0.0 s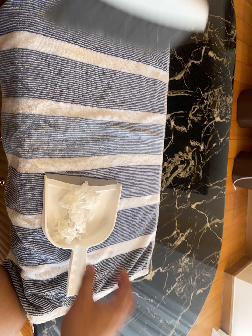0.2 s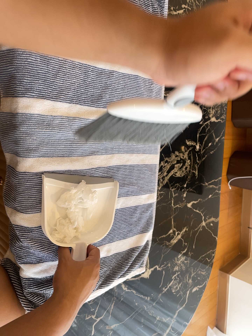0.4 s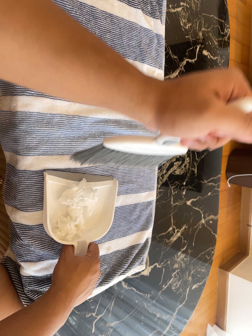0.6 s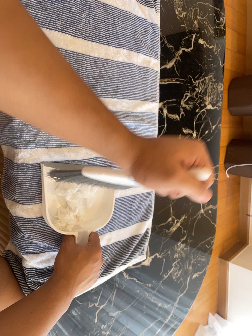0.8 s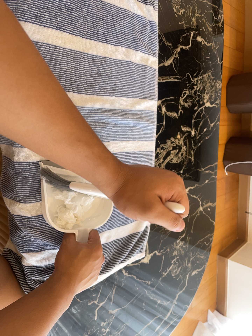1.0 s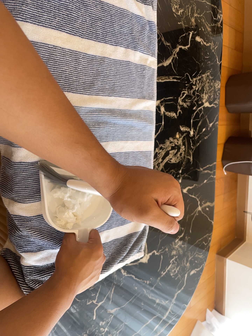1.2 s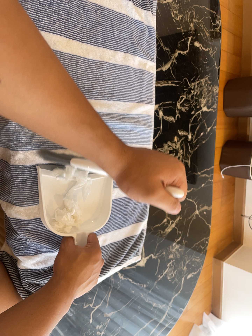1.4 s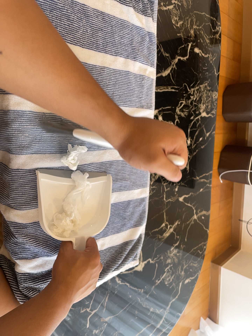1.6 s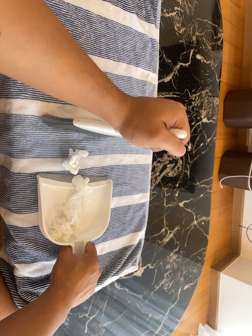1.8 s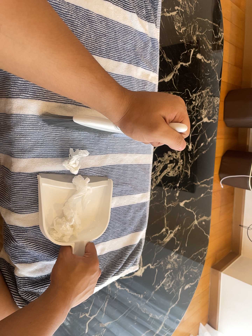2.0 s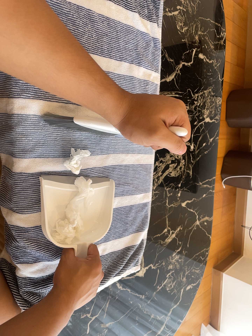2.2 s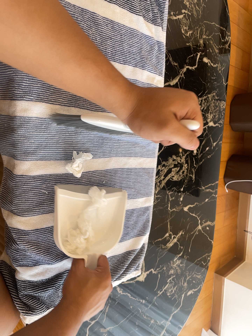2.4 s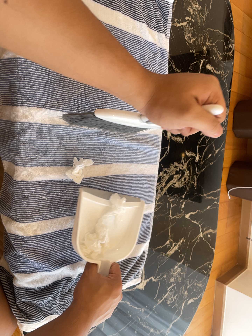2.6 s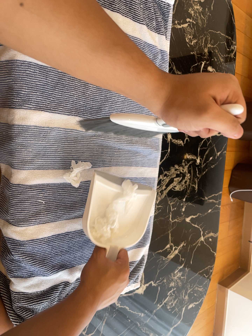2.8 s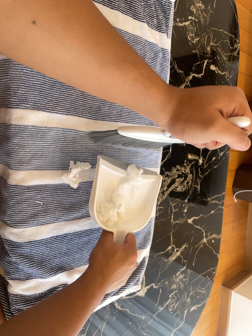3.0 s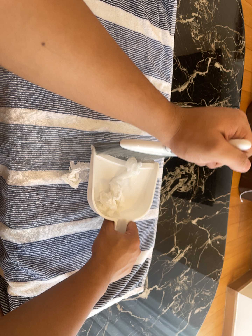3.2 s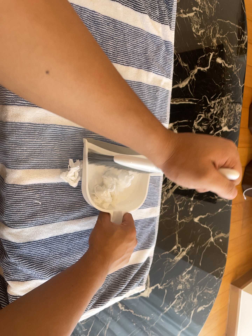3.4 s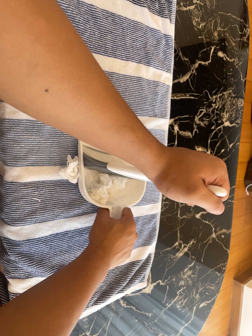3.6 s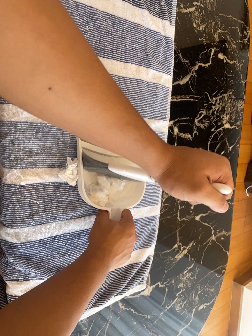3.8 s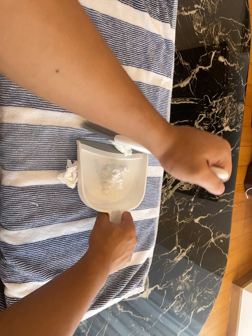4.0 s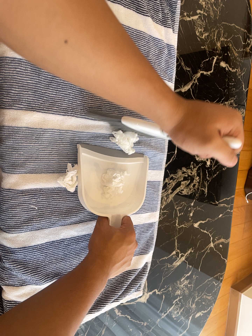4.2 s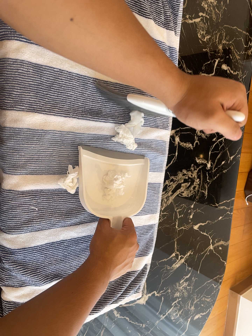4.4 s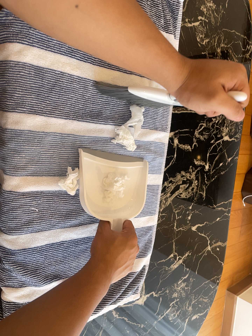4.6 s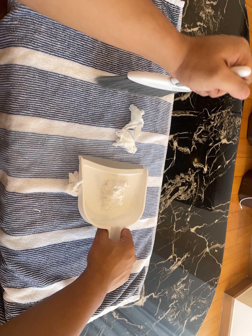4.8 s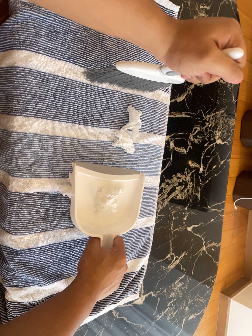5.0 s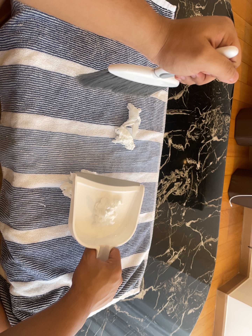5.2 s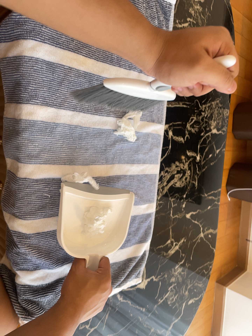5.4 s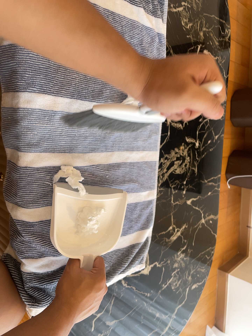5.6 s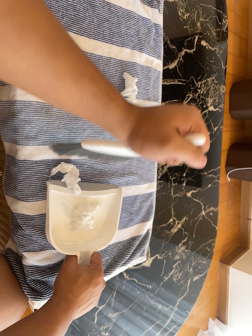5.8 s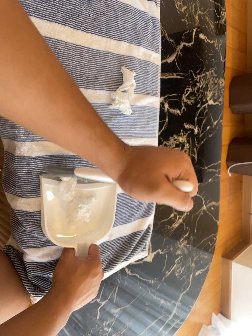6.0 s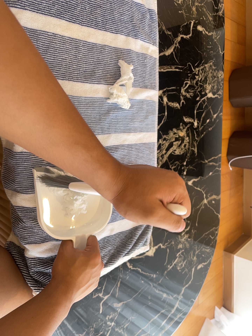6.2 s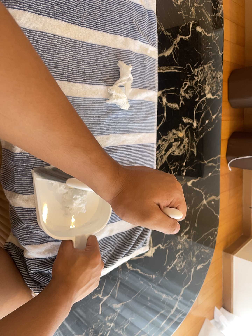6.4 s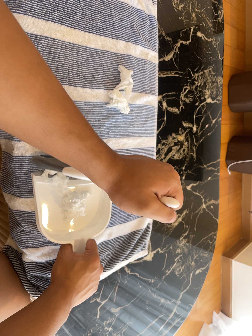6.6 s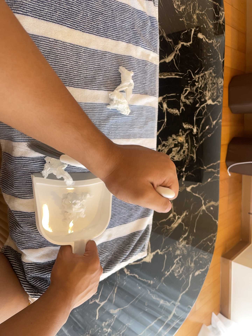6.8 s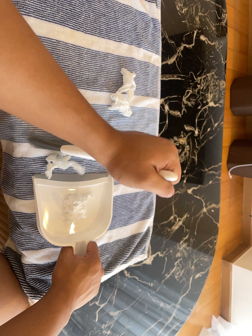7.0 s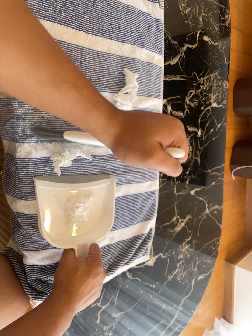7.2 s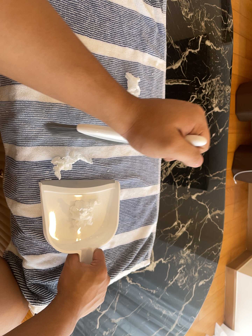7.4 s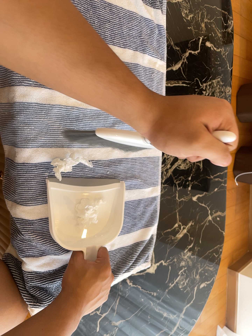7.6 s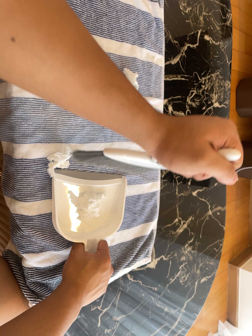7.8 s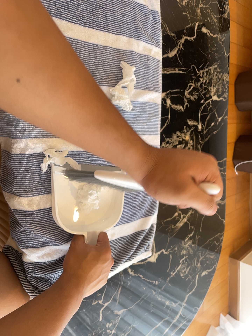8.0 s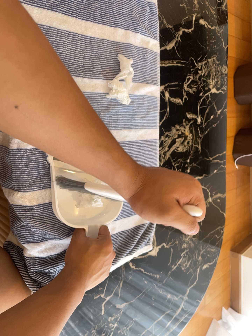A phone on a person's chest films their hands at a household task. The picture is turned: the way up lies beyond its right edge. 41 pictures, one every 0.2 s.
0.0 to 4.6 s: The camera shifts only a little, or ends up much as it began.
4.6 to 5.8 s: The camera travels toward the bottom of its view, about 7 cm, so close, fixed things drift upward.
5.8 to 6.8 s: The camera keeps its place and its aim.
6.8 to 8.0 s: The camera shifts only a little, or ends up much as it began.
The film runs backward here.
